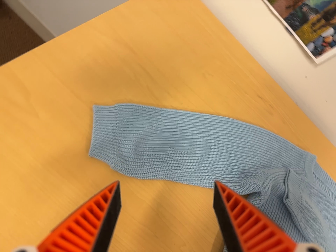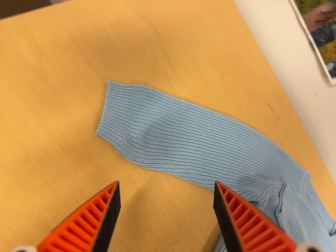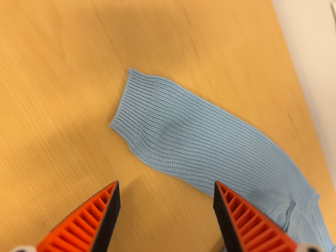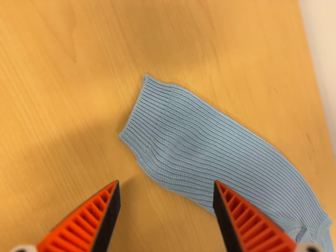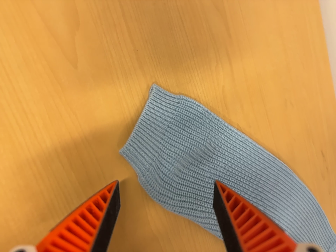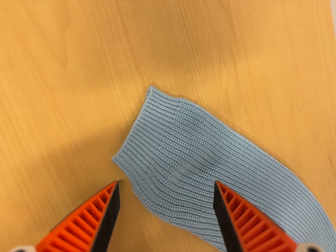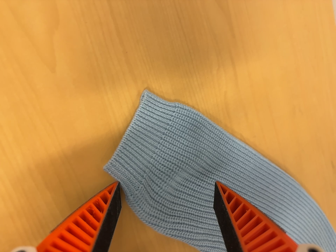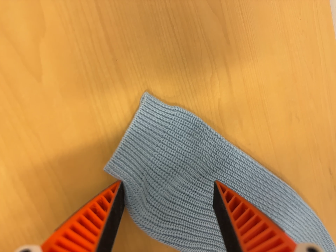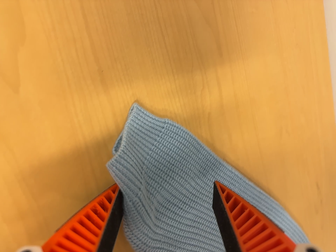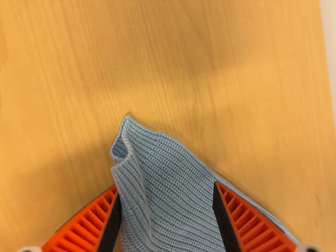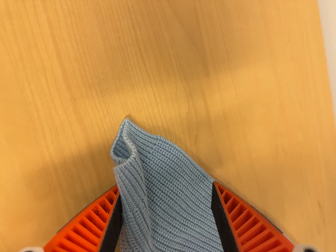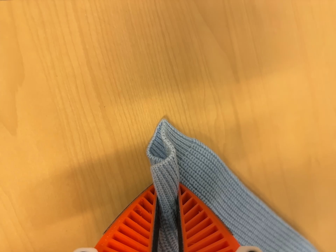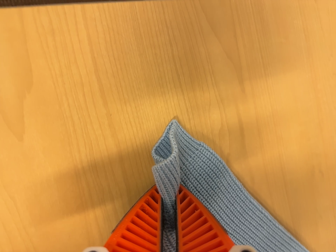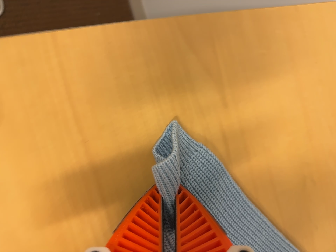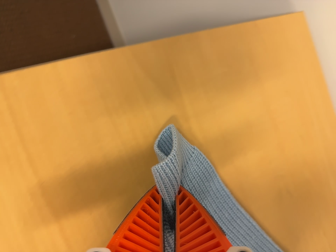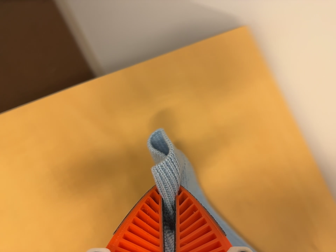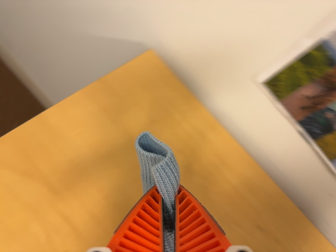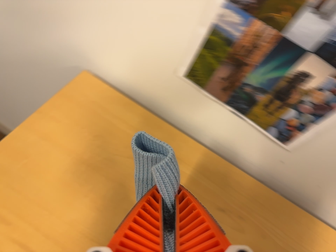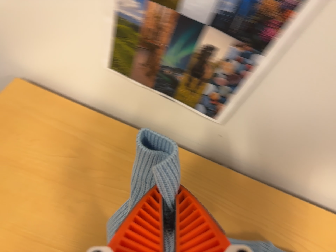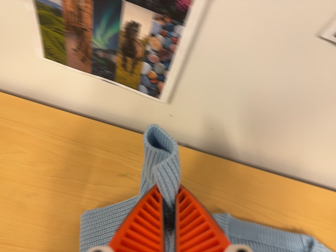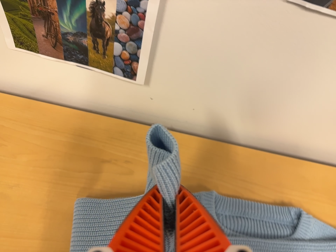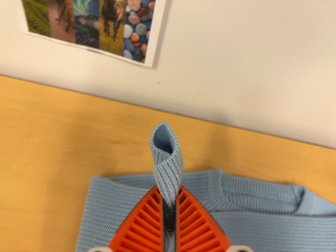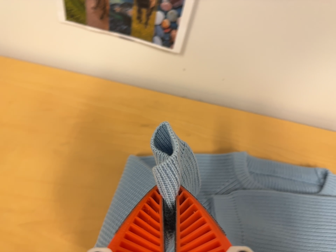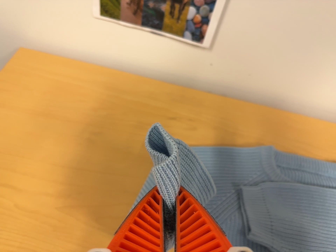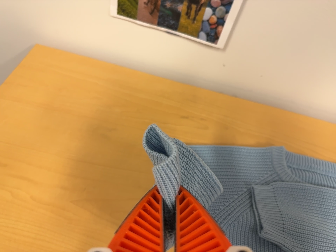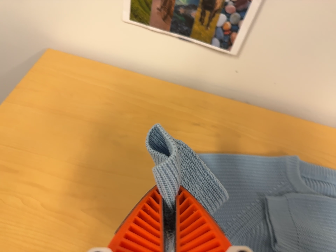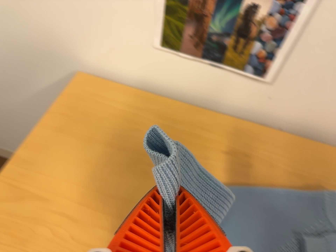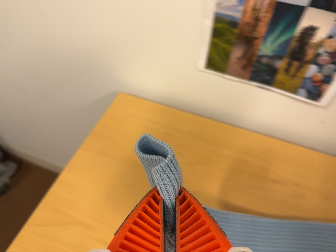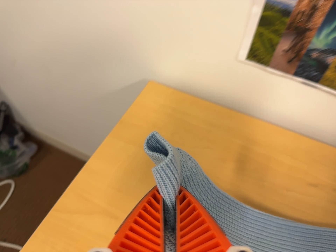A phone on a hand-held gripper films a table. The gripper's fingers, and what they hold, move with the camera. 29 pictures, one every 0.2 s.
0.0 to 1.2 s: The camera travels forward, to its left and toward the top of its view, about 16 cm, so what stands in front looms larger. It rolls about its line of sight by about 30 degrees, and the scene rotates clockwise.
1.2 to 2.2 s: The camera travels toward the top of its view, about 6 cm, so close, fixed things drift downward.
2.2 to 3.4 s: The camera travels to its right, about 30 cm, so close, fixed things drift to the left. Its aim tips toward the top of its view by about 15 degrees, and the scene shifts downward. It rolls about its line of sight by about 45 degrees, and the scene rotates counterclockwise.
3.4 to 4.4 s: The camera travels to its right and toward the bottom of its view, about 18 cm, so close, fixed things drift to the left. It rolls about its line of sight by about 20 degrees, and the scene rotates counterclockwise.
4.4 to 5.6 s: The camera swings to its left by about 20 degrees, and the scene slides to the right. It travels to its left, about 16 cm, so close, fixed things drift to the right. It rolls about its line of sight by about 10 degrees, and the scene rotates clockwise.
The film runs forward here.
